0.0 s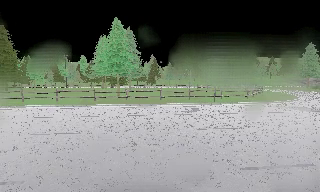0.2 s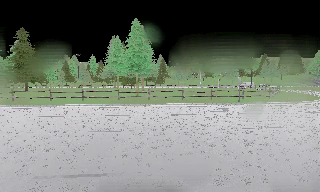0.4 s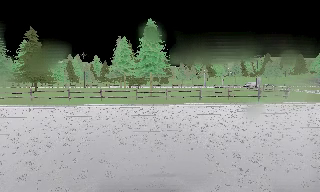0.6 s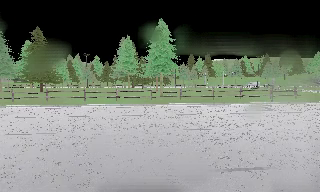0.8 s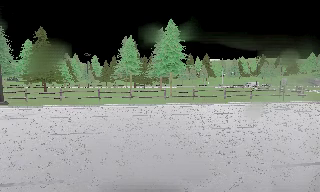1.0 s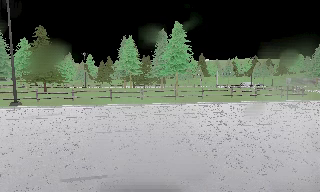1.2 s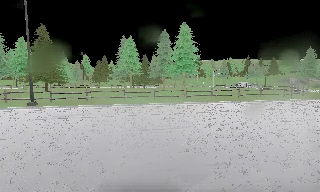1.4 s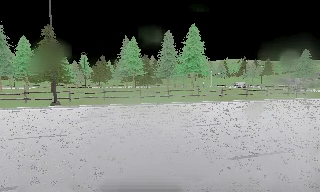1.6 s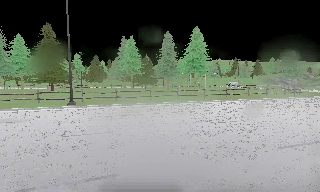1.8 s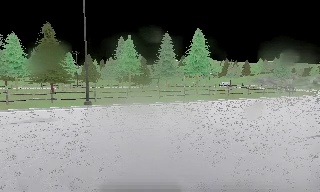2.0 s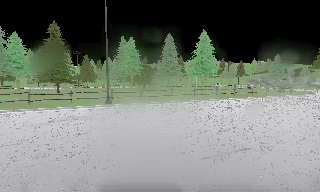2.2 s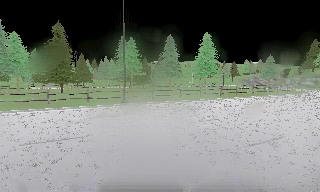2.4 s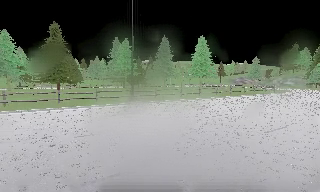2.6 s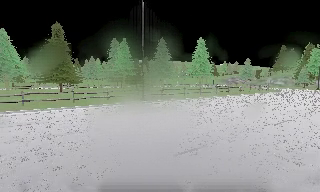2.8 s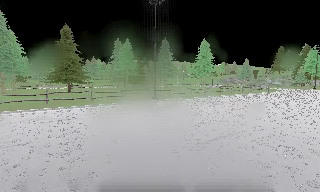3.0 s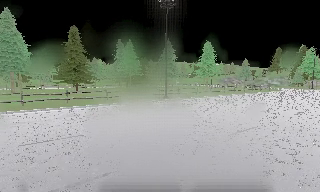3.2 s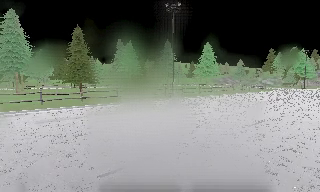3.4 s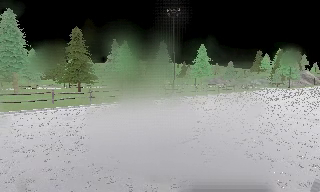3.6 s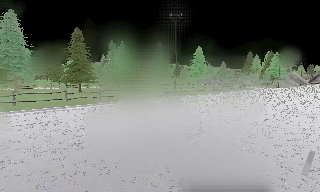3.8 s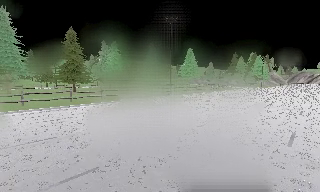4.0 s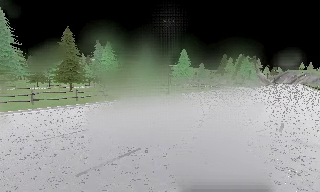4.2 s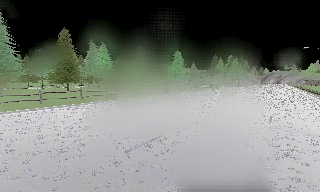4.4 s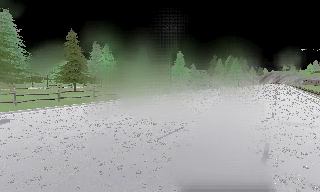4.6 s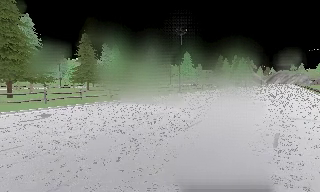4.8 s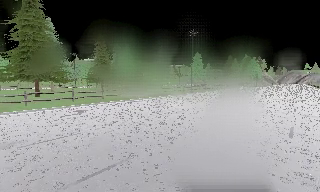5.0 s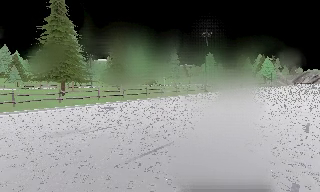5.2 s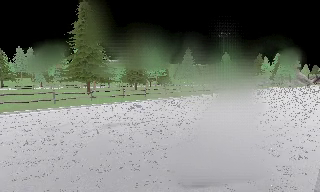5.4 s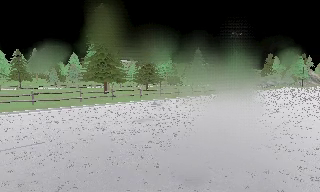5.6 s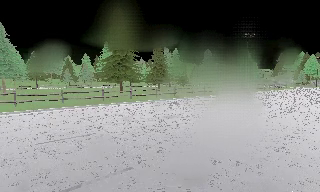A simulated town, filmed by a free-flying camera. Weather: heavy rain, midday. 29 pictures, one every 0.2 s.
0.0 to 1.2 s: The camera travels to its left, about 13 m, so close, fixed things drift to the right.
1.2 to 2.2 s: The camera pans to its right, which is clockwise from overhead, by about 15 degrees. It travels to its left, about 12 m, so close, fixed things drift to the right.
2.2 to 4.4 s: The camera pans to its right, which is clockwise from overhead, by about 30 degrees. It travels to its left and backward, about 20 m, so close, fixed things drift to the right.
4.4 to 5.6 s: The camera pans to its left, which is counterclockwise from overhead, by about 15 degrees. It travels backward and to its left, about 9 m, so what stands in front gets smaller.
The film runs backward here.
